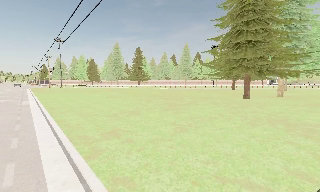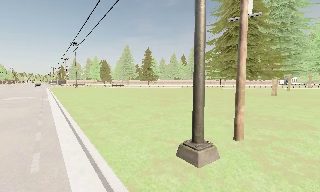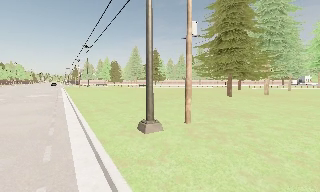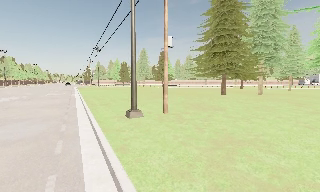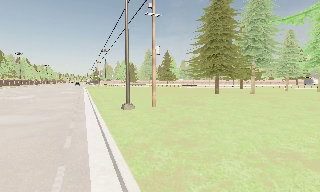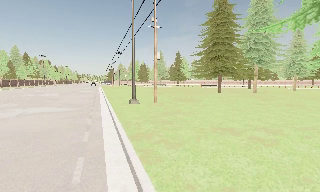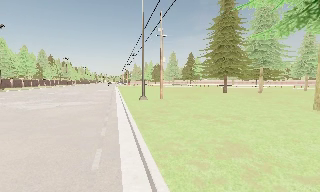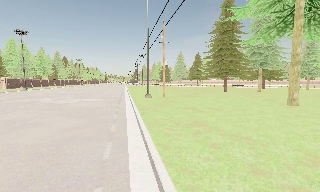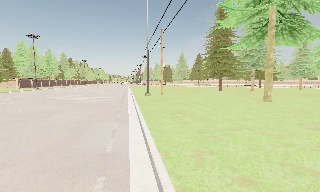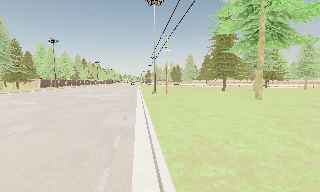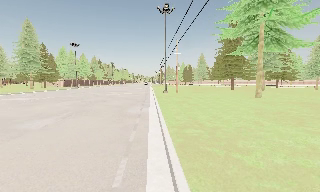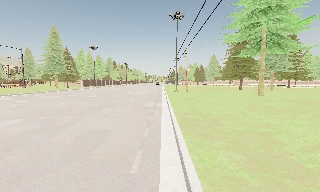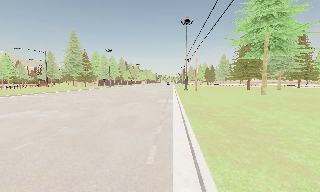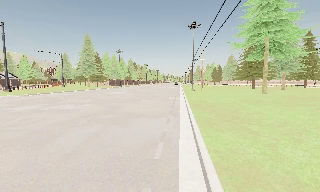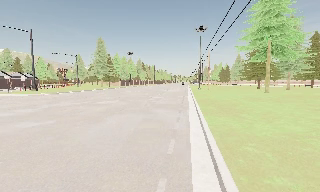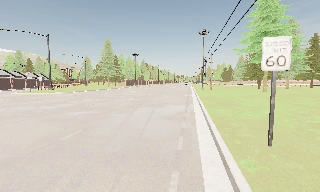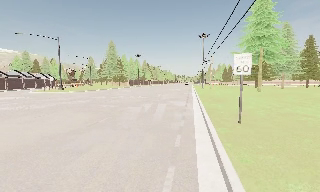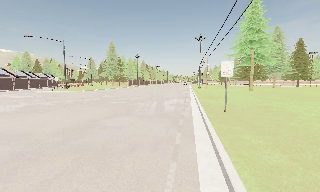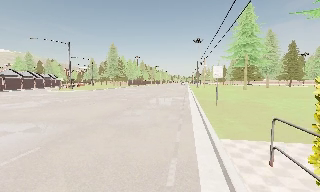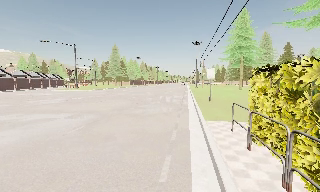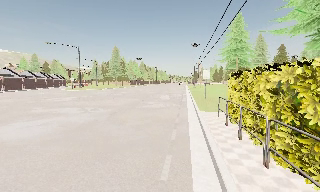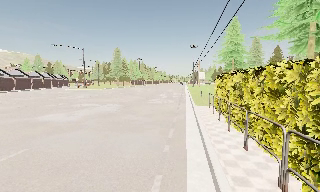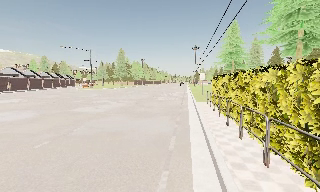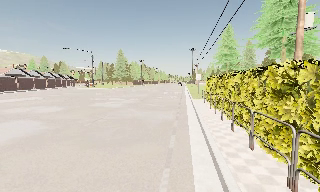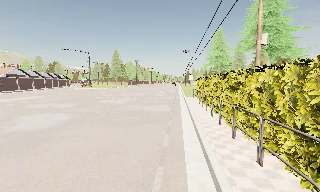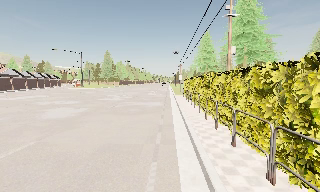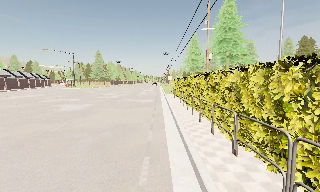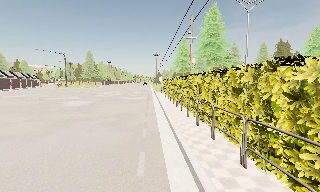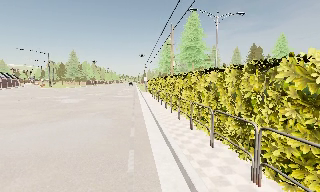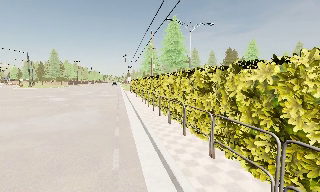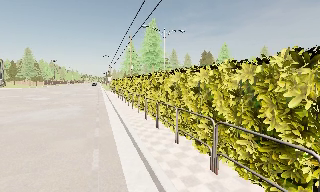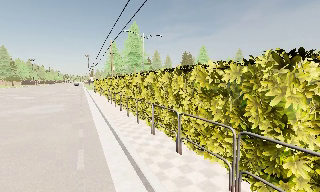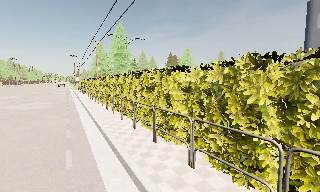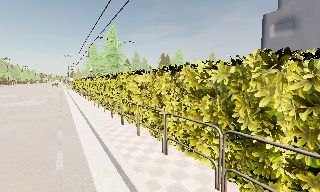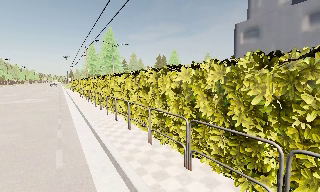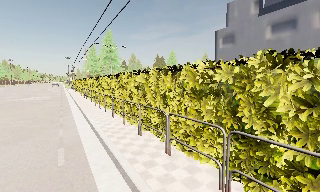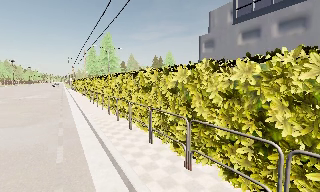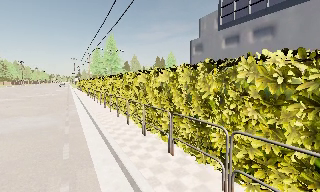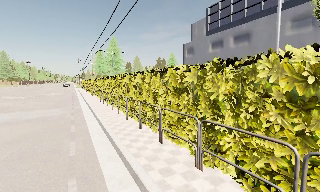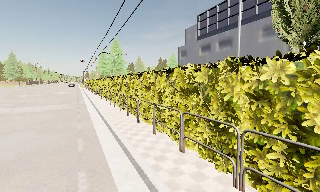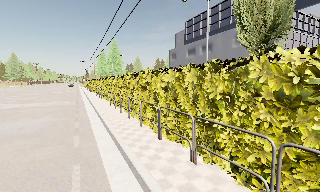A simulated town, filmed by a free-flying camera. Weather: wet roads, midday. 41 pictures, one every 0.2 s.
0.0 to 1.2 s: The camera pans to its left, which is counterclockwise from overhead, by about 25 degrees. It travels backward and to its right, about 14 m, so what stands in front gets smaller.
1.2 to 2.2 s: The camera pans to its left, which is counterclockwise from overhead, by about 15 degrees. It travels backward, about 12 m, so what stands in front gets smaller.
2.2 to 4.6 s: The camera travels backward, about 25 m, so what stands in front gets smaller.
4.6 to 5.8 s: The camera swings to its right by about 25 degrees, and the scene slides to the left. It travels backward, about 13 m, so what stands in front gets smaller.
5.8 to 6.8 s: The scene slides to the left, as the camera pans about 20 degrees to its right. It travels backward and to its right, about 10 m, so what stands in front gets smaller.
6.8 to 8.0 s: The camera travels backward and to its right, about 13 m, so what stands in front gets smaller.
The film runs backward here.
